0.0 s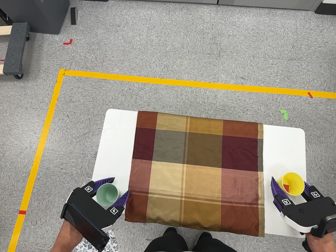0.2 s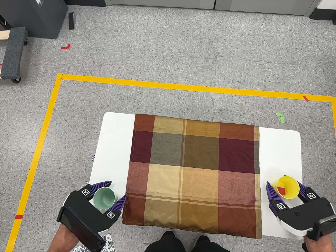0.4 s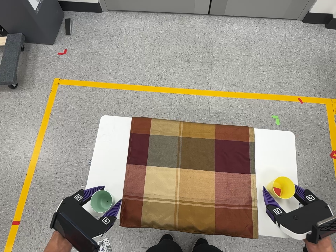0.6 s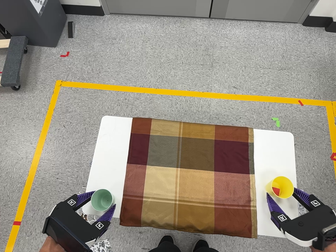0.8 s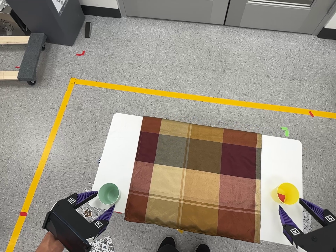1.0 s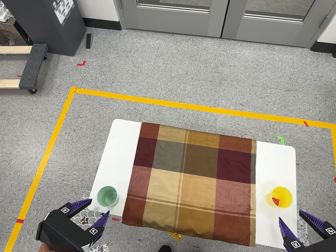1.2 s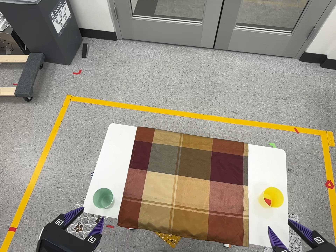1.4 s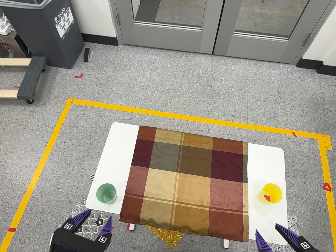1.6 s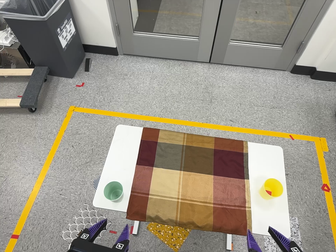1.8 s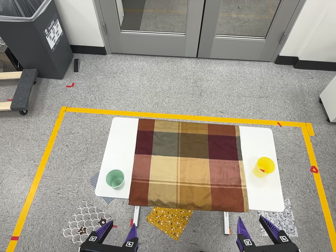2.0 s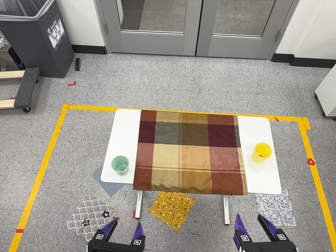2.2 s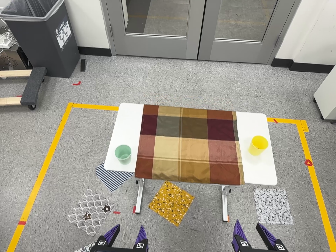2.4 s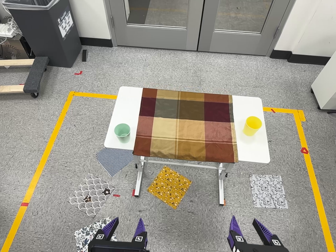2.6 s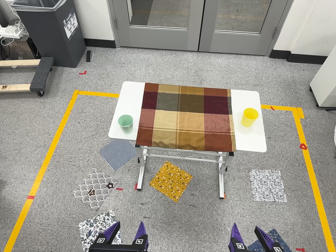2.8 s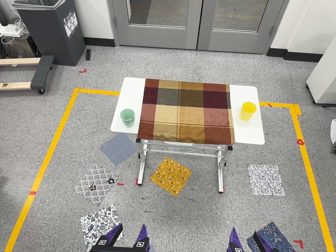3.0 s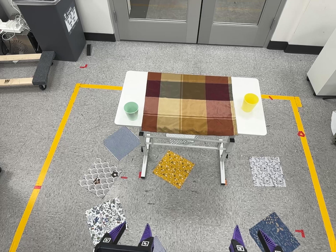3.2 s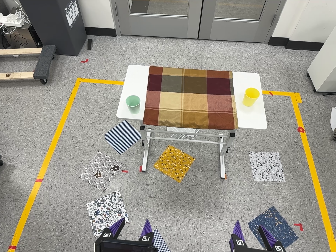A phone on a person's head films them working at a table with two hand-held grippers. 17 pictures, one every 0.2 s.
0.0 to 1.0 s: The camera travels backward and toward the bottom of its view, about 10 cm, so what stands in front gets smaller.
1.0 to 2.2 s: The camera travels toward the bottom of its view and backward, about 40 cm, so close, fixed things drift upward. Its aim tips toward the top of its view by about 10 degrees.
2.2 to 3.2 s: The camera travels toward the bottom of its view and backward, about 26 cm, so close, fixed things drift upward.
The film runs backward here.
